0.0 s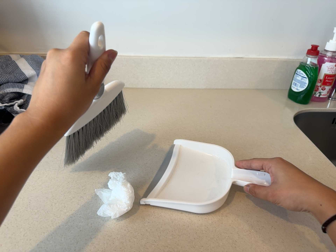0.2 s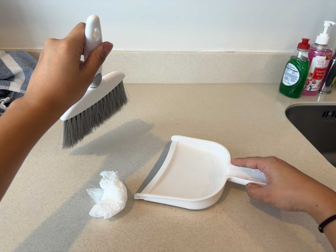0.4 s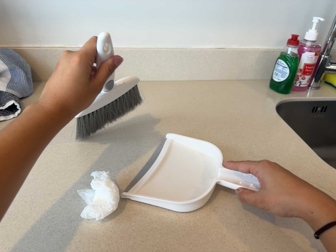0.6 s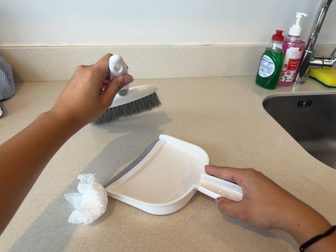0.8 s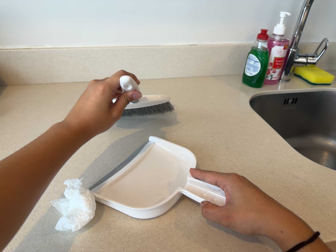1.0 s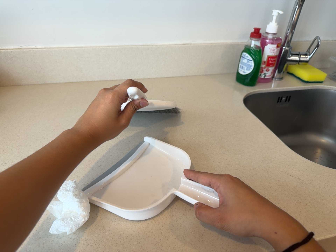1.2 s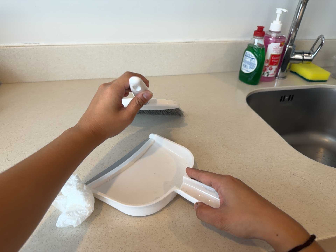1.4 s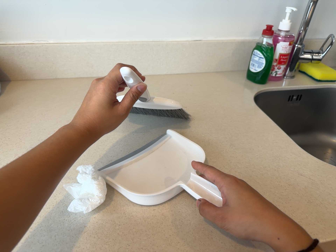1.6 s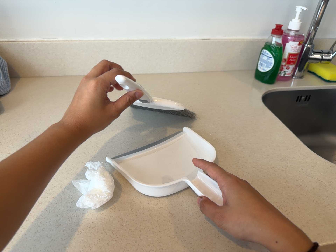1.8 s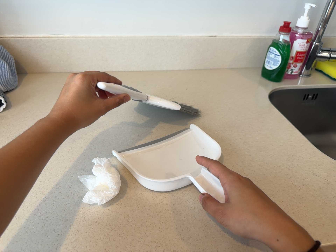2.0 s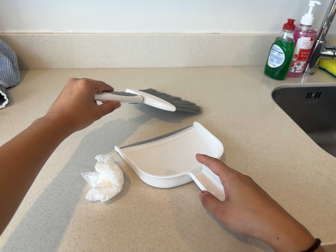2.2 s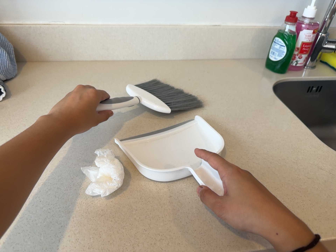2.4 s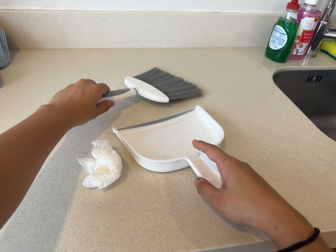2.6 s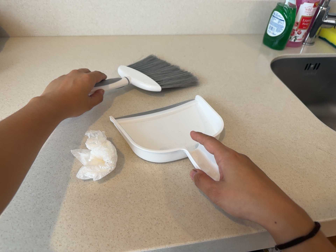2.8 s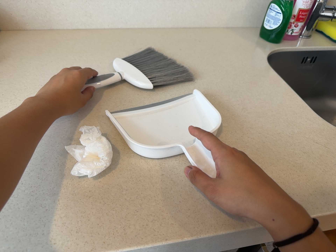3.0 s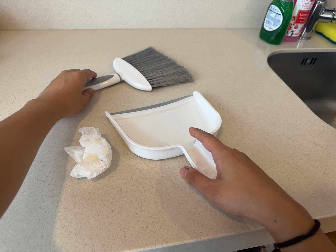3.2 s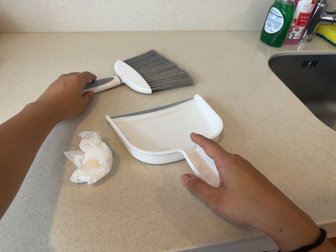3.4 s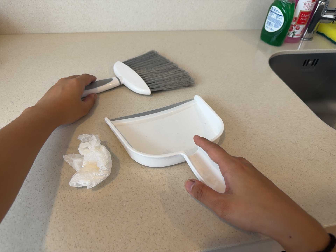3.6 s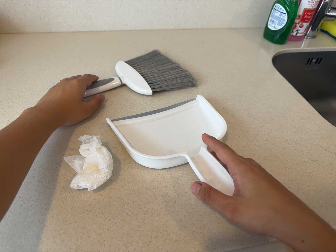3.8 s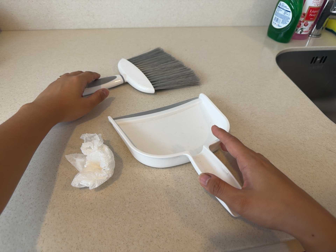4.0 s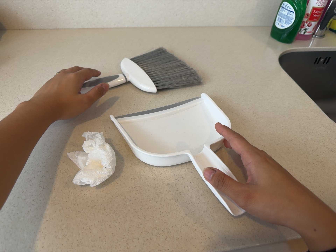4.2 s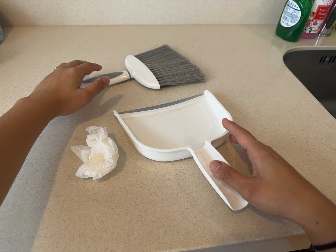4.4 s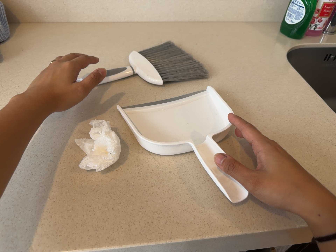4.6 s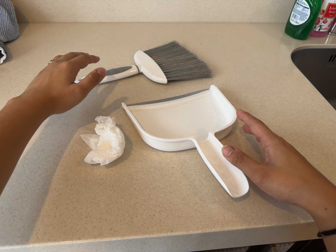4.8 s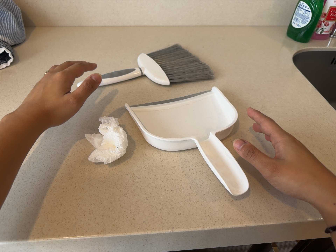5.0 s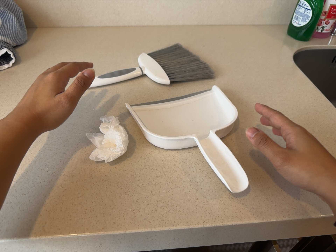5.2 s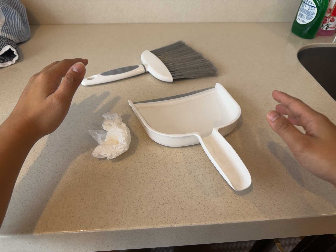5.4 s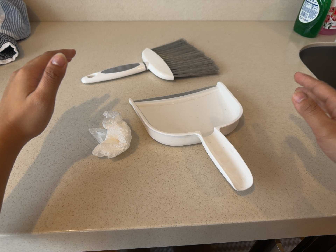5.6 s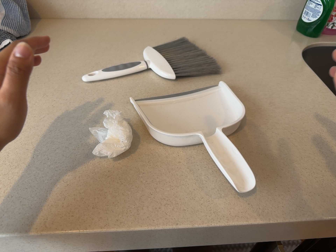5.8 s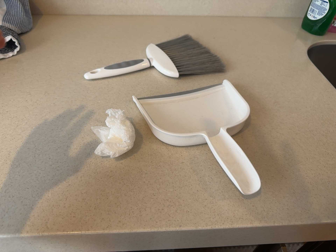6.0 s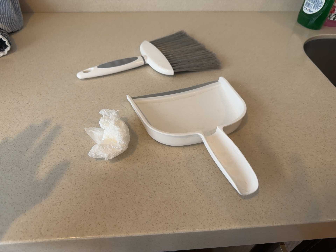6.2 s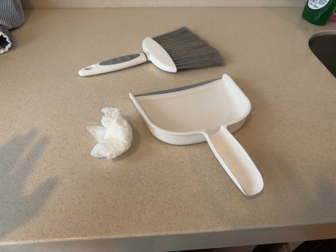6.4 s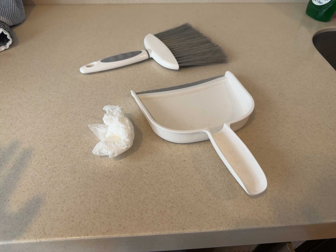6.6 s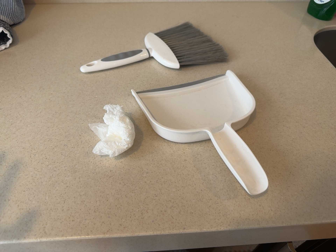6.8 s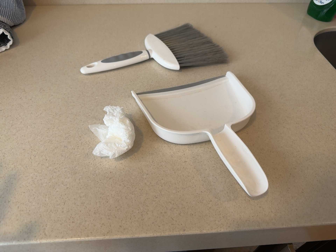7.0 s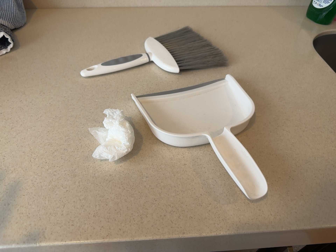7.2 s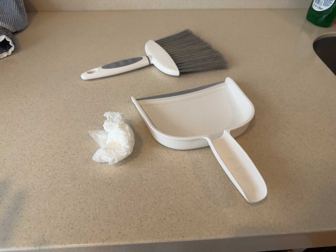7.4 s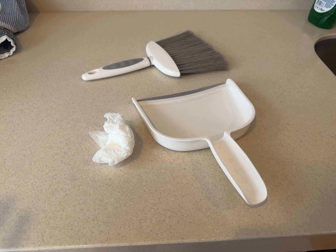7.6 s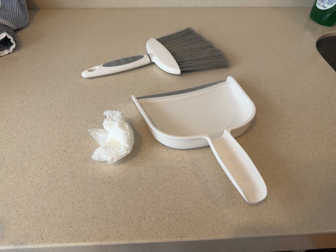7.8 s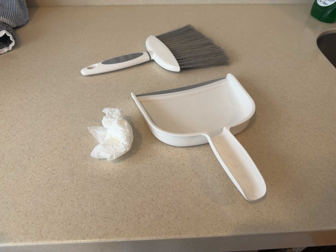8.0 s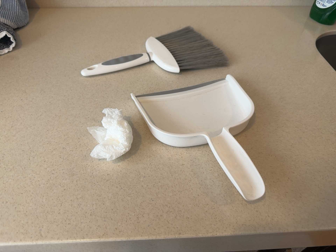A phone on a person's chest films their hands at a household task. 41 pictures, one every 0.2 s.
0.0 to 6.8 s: The camera travels forward, about 8 cm, so what stands in front looms larger. Its aim tips toward the bottom of its view by about 15 degrees, and the scene shifts upward.
6.8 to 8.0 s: The camera keeps its place and its aim.
The film runs backward here.
